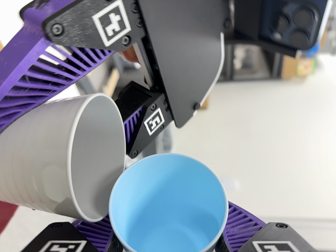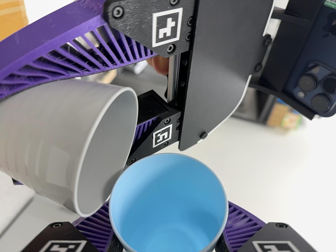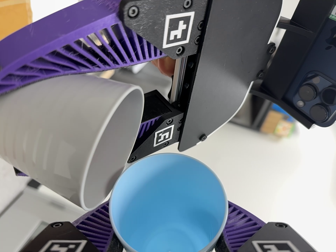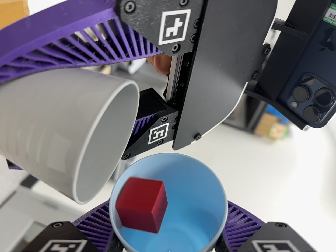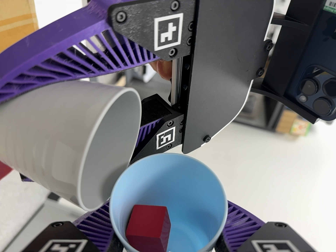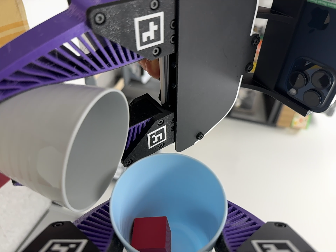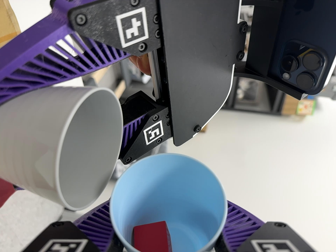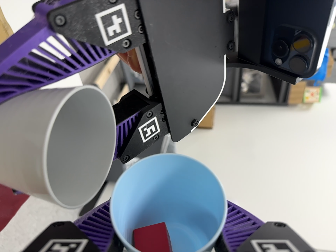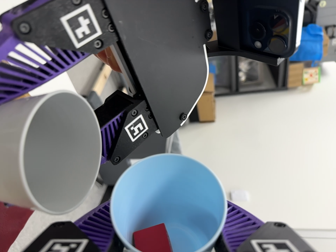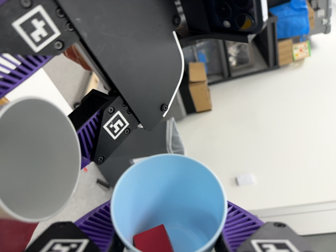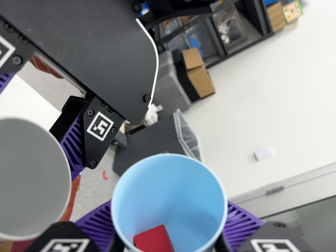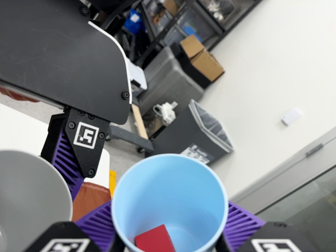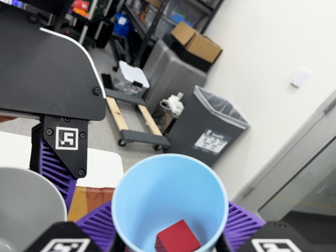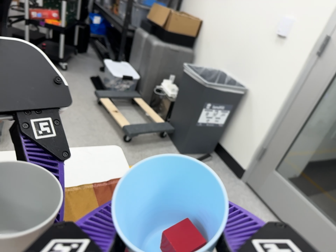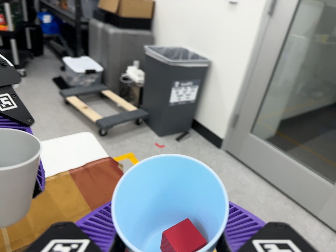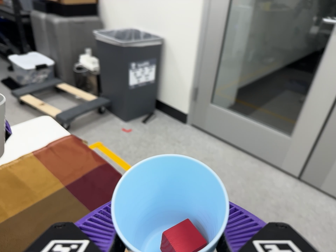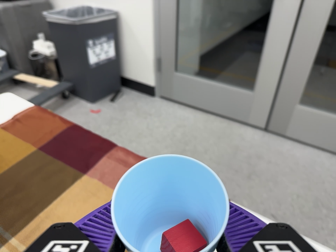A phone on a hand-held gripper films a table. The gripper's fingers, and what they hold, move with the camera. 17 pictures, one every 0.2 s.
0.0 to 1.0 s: The camera rolls about its line of sight by about 15 degrees, and the scene rotates clockwise.
1.0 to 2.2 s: The camera pans to its left by about 10 degrees. It travels to its right, about 12 cm. It rolls about its line of sight by about 55 degrees, and the scene rotates counterclockwise.
2.2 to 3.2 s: The camera pans to its right by about 15 degrees. It travels toward the bottom of its view and to its right, about 26 cm, so close, fixed things drift upward. Its aim tips toward the bottom of its view by about 15 degrees, and the scene shifts upward. It rolls about its line of sight by about 60 degrees, and the scene rotates counterclockwise.
The film runs backward here.
